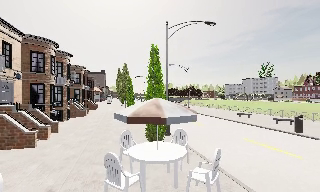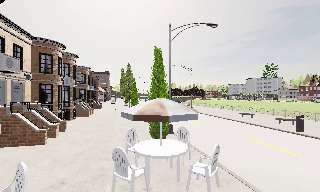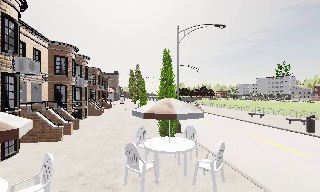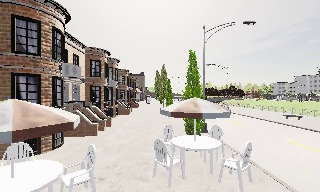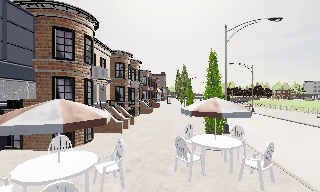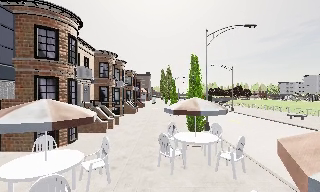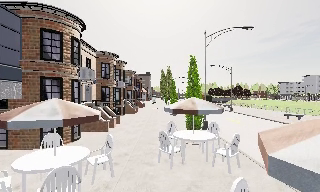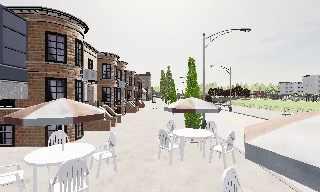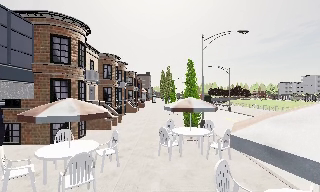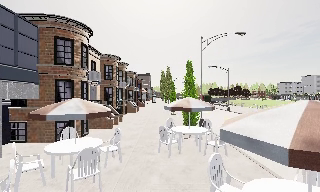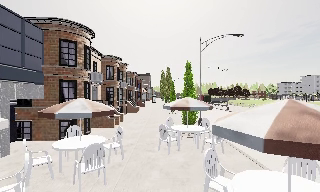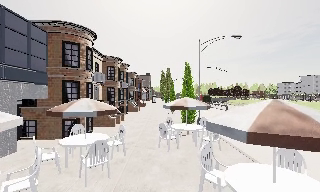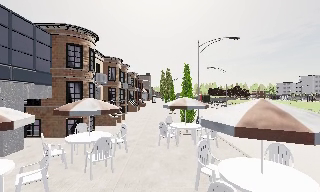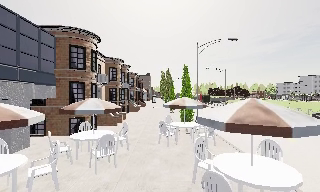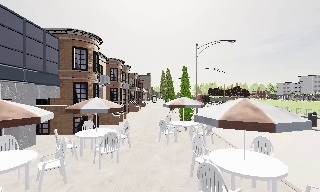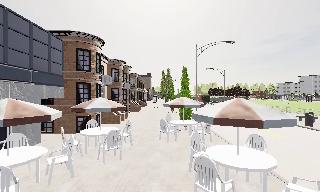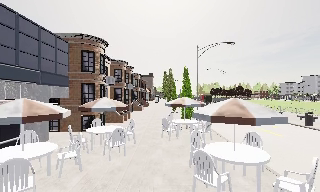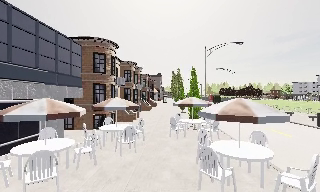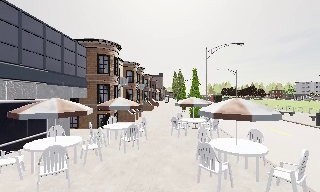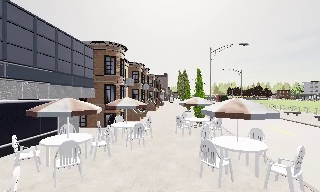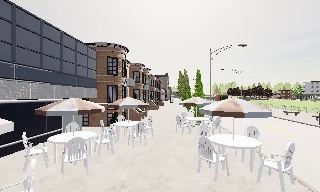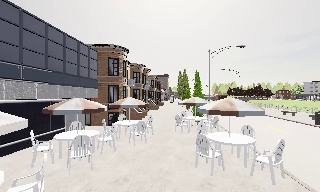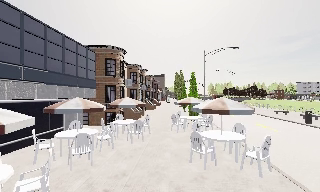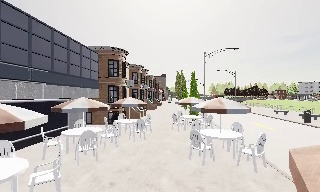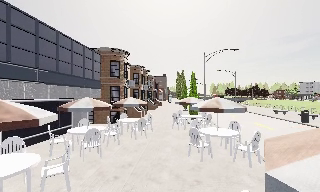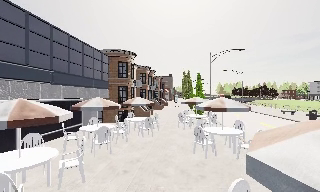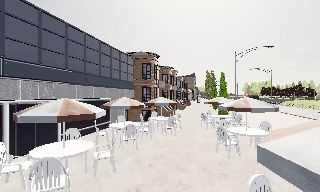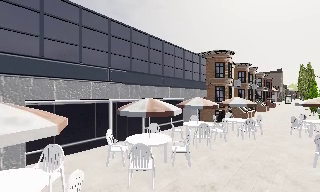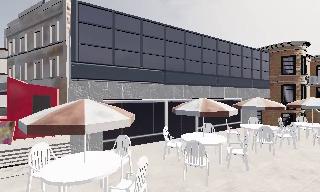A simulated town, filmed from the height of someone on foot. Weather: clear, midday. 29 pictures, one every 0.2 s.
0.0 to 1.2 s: The camera pans to its left, which is counterclockwise from overhead, by about 15 degrees. It travels backward, about 2 m, so what stands in front gets smaller.
1.2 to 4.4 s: The camera travels backward, about 6 m, so what stands in front gets smaller.
4.4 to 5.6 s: The scene slides to the right, as the camera pans about 55 degrees to its left. It travels backward, about 2 m.
The film runs backward here.
